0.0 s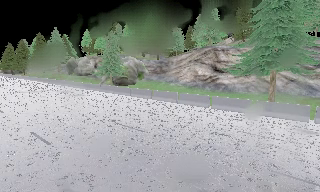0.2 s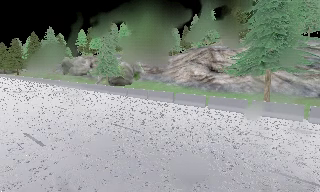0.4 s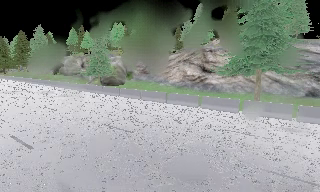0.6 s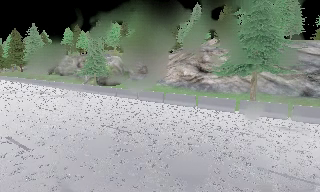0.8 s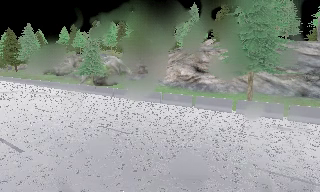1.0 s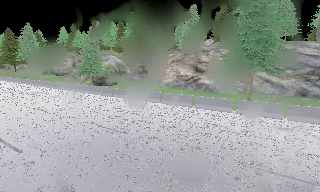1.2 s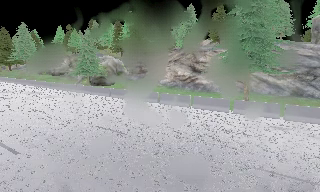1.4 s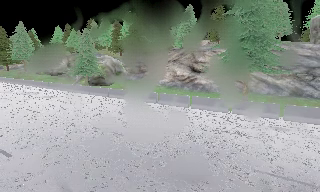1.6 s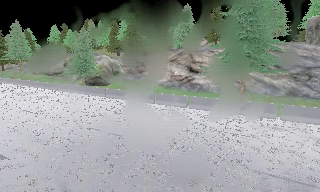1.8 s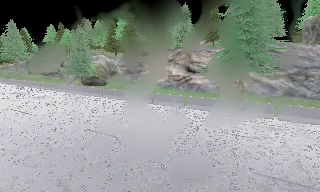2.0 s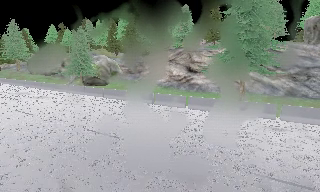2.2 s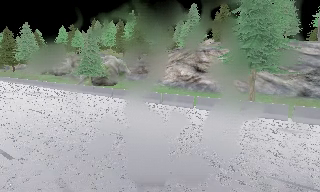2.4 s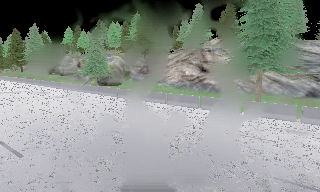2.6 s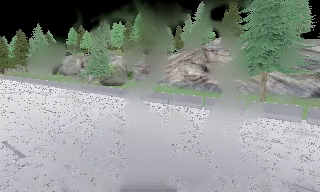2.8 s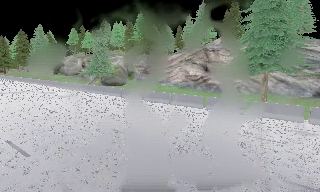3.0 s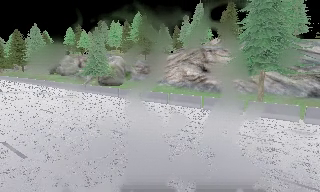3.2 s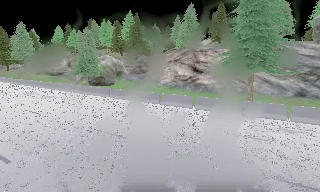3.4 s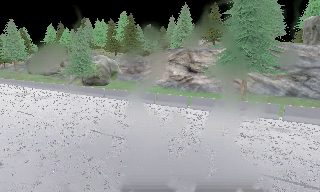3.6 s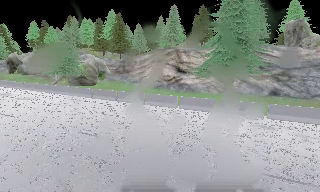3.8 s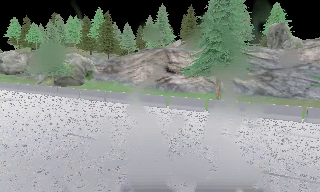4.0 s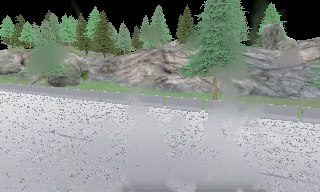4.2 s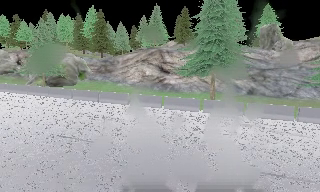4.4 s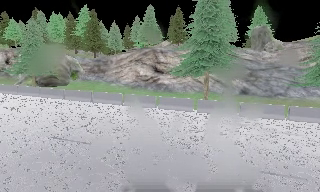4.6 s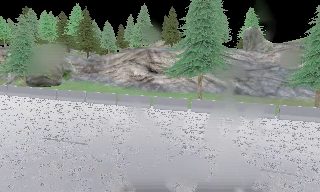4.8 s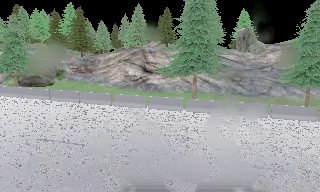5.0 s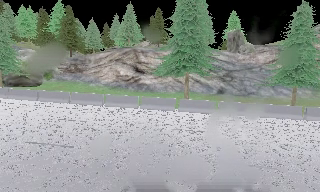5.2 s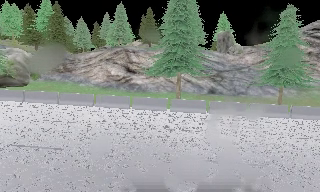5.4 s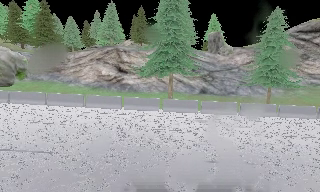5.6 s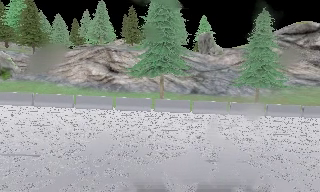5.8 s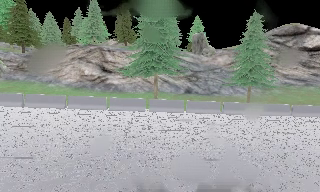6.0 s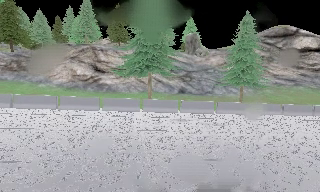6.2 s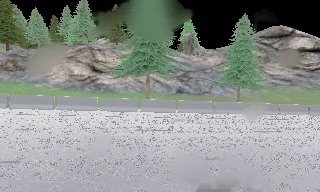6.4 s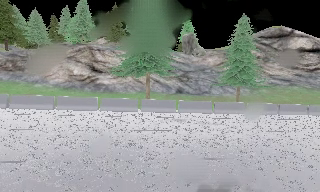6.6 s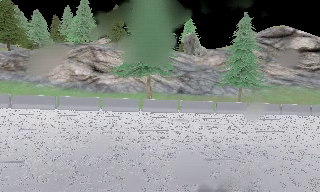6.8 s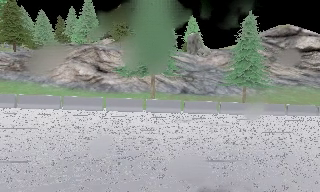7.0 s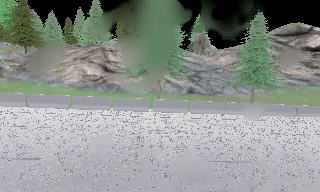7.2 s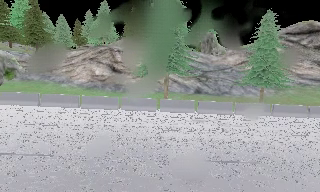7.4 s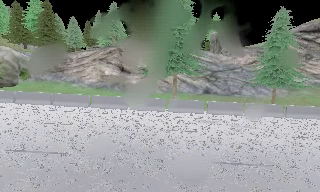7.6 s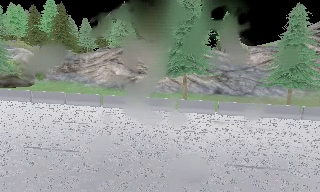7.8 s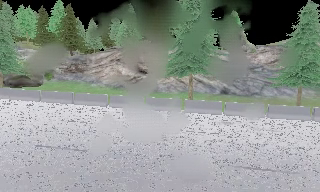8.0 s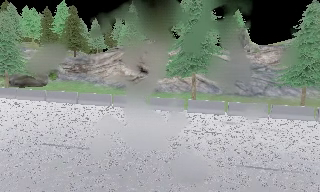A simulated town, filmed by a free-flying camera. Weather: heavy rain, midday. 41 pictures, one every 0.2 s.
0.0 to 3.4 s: The camera travels forward, about 1 m, so what stands in front looms larger.
3.4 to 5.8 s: The camera pans to its right, which is clockwise from overhead, by about 30 degrees. It travels to its left, about 0.5 m.
5.8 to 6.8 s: The camera shifts only a little, or ends up much as it began.
6.8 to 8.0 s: The camera swings to its left by about 15 degrees, and the scene slides to the right.
The film runs forward here.
